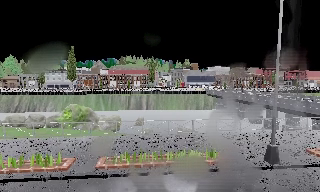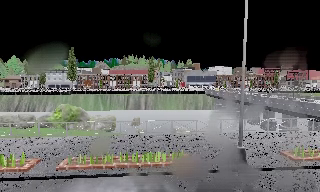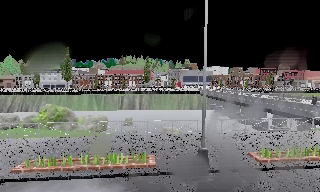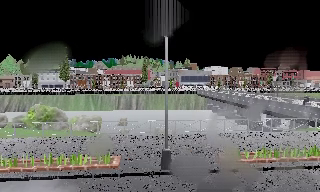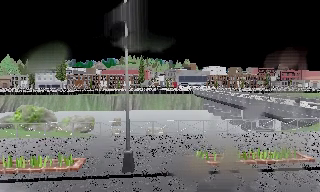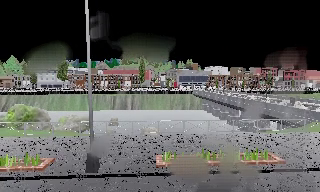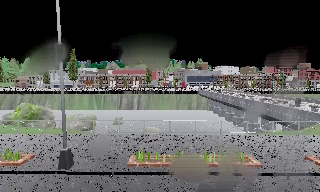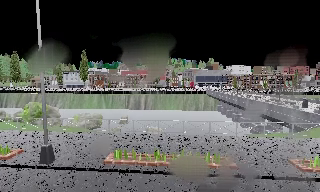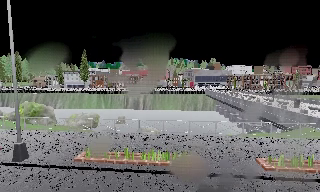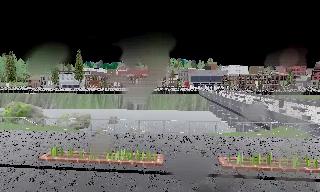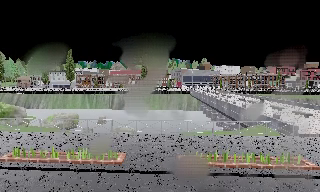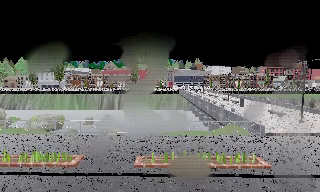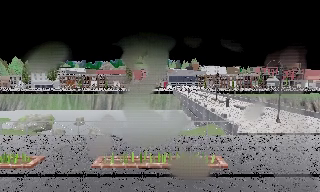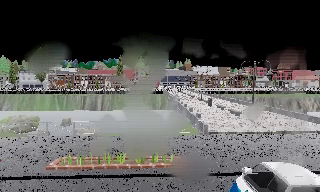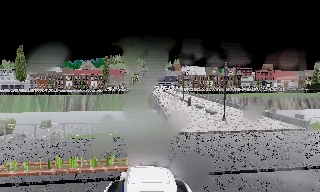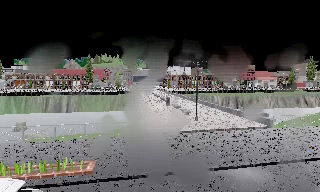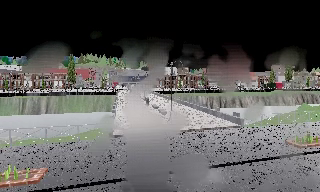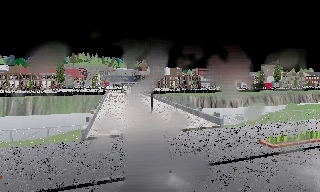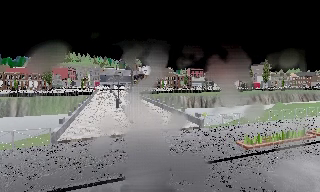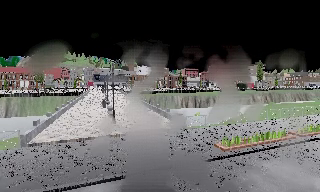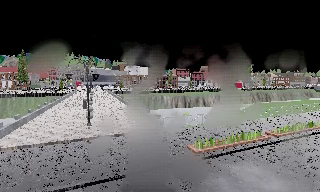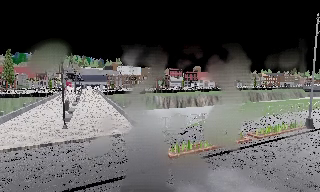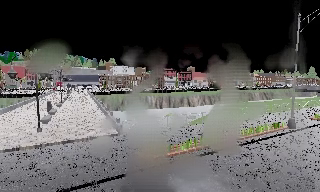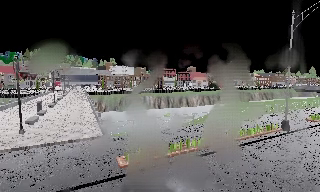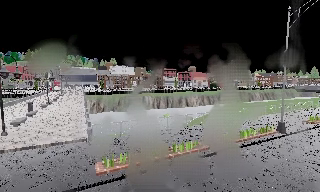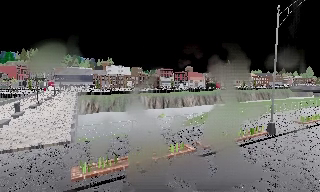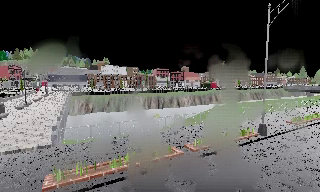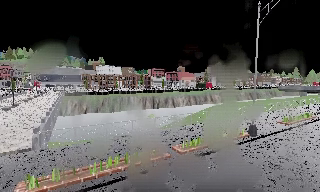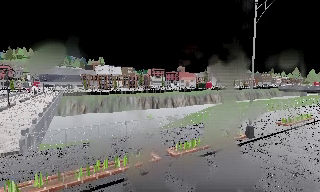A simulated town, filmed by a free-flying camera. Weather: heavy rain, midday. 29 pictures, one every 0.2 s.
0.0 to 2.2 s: The camera travels to its right, about 15 m, so close, fixed things drift to the left.
2.2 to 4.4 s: The camera swings to its right by about 25 degrees, and the scene slides to the left. It travels to its right, about 12 m, so close, fixed things drift to the left.
4.4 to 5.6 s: The camera travels to its right and forward, about 4 m, so close, fixed things drift to the left. It loses speed.
The film runs forward here.
